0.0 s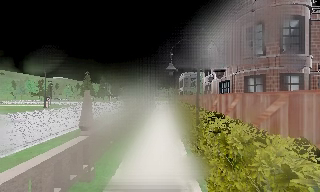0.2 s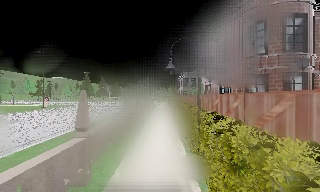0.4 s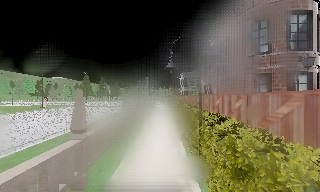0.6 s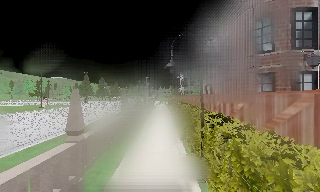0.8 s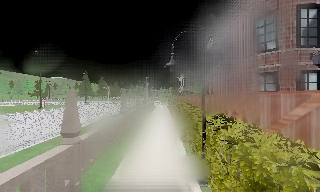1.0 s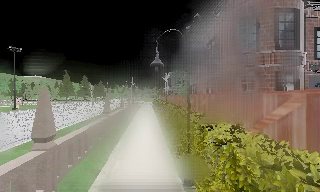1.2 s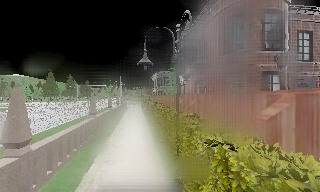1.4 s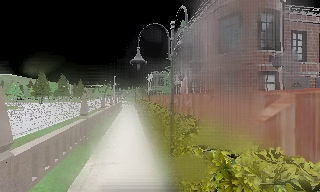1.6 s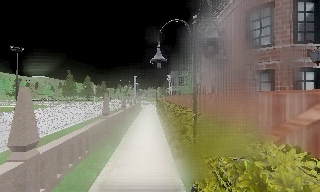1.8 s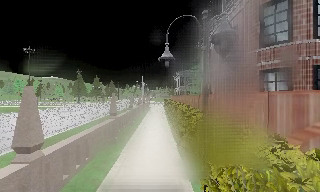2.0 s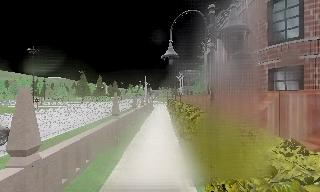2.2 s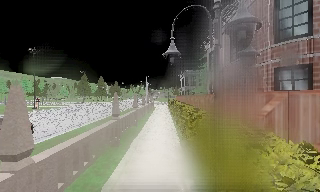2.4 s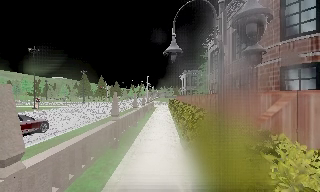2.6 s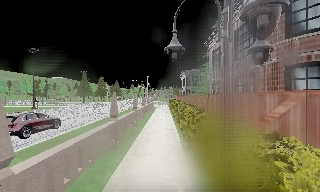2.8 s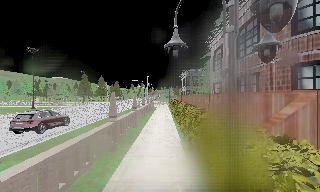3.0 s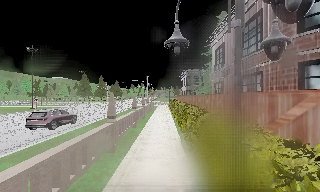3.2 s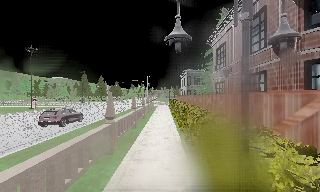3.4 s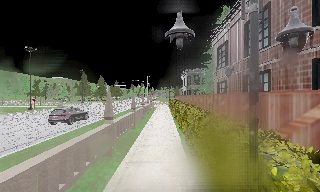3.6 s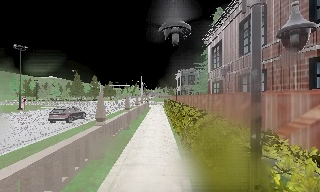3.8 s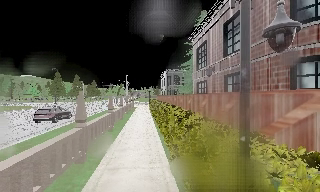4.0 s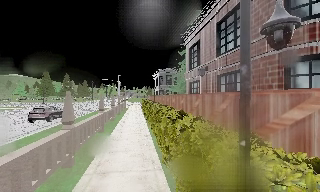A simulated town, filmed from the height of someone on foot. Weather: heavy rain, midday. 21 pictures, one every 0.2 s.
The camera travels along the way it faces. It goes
forward.
0.0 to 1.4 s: The scene slides to the left, as the camera pans about 10 degrees to its right. It travels forward, about 1.5 m, so what stands in front looms larger.
1.4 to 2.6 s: The camera pans to its left, which is counterclockwise from overhead, by about 10 degrees. It travels forward, about 1.5 m, so what stands in front looms larger.
2.6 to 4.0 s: The camera travels forward, about 1.5 m, so what stands in front looms larger.
The film runs forward here.
